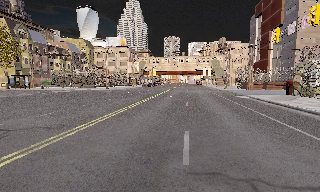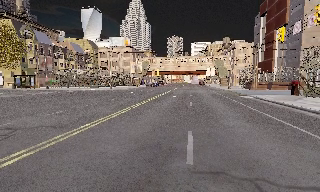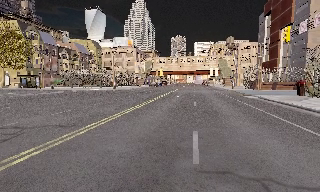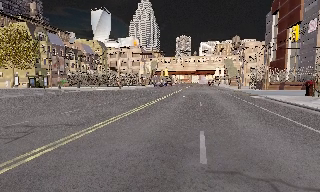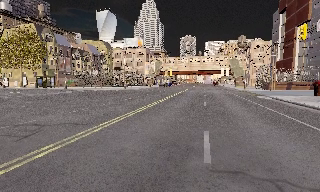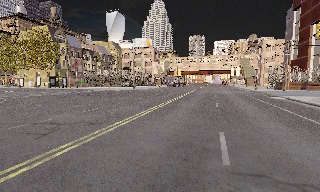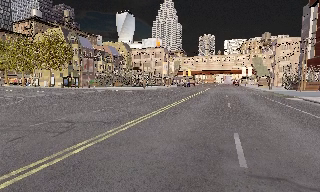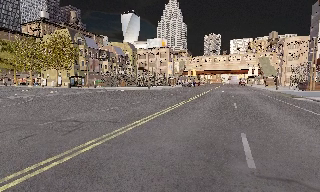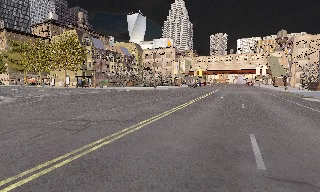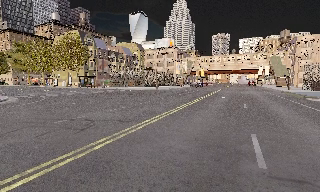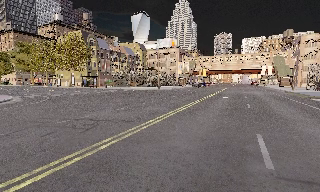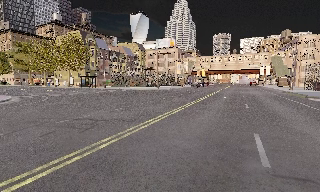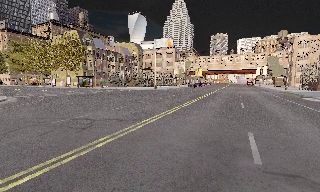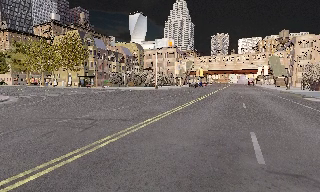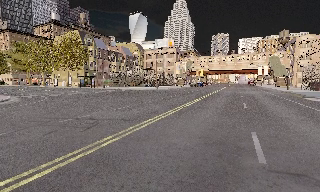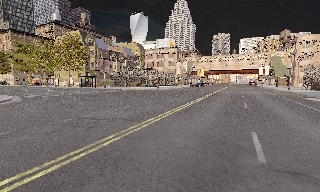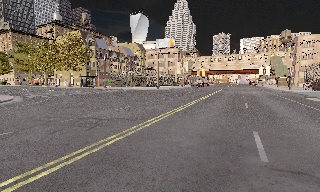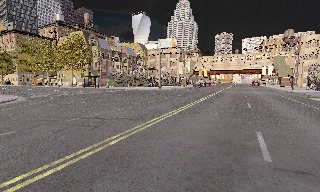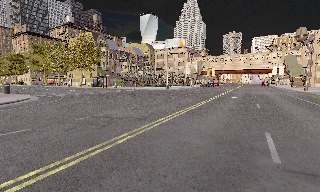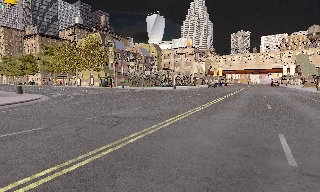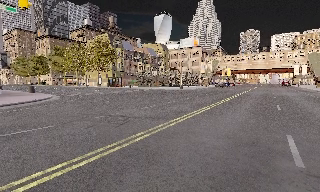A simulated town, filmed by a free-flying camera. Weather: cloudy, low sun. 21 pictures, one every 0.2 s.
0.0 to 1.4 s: The scene slides to the right, as the camera pans about 15 degrees to its left. It travels to its left, about 0.5 m, so close, fixed things drift to the right.
1.4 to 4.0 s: The camera swings to its left by about 10 degrees, and the scene slides to the right.
The film runs backward here.
